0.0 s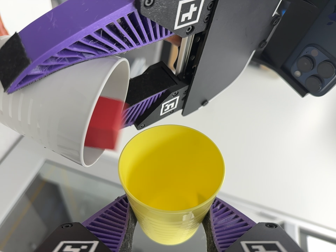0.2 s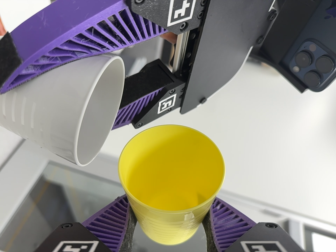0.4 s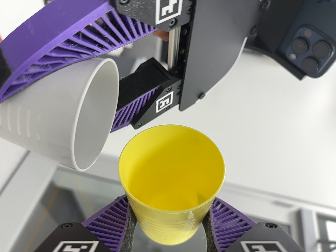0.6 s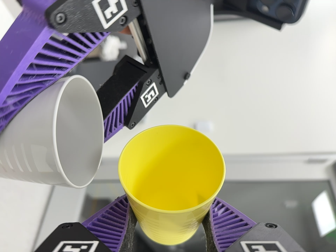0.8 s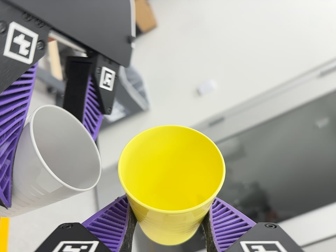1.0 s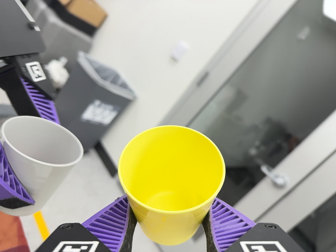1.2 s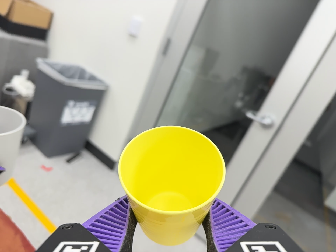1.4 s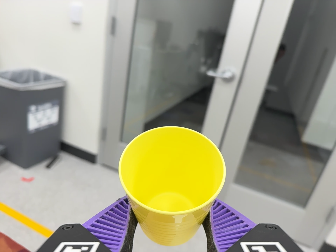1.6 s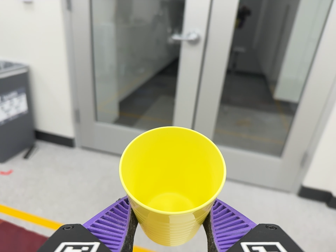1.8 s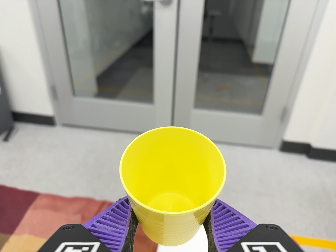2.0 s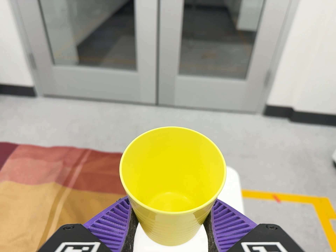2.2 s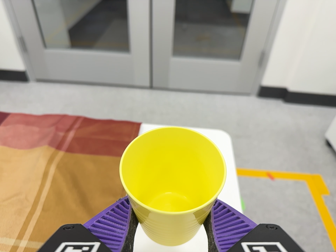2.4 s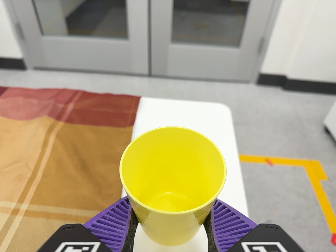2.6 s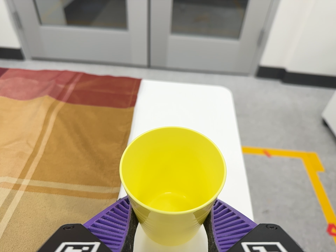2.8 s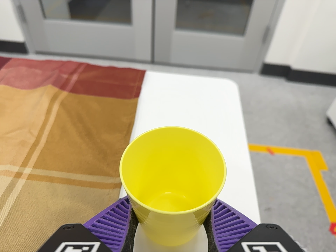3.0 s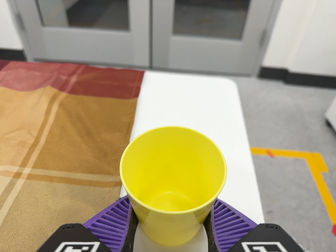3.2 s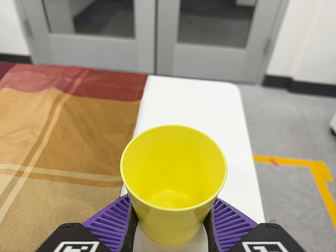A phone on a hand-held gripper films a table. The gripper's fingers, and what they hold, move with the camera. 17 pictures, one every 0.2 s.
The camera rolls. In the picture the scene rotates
counterclockwise.
The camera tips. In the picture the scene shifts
upward.
0.0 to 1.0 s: The camera pans to its left by about 10 degrees. It travels to its right, about 14 cm. Its aim tips toward the bottom of its view by about 10 degrees, and the scene shifts upward. It rolls about its line of sight by about 70 degrees, and the scene rotates counterclockwise.
1.0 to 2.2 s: The camera swings to its right by about 20 degrees, and the scene slides to the left. It travels toward the bottom of its view and to its right, about 32 cm, so close, fixed things drift upward. Its aim tips toward the bottom of its view by about 30 degrees, and the scene shifts upward. It rolls about its line of sight by about 50 degrees, and the scene rotates counterclockwise.
2.2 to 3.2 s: The camera travels toward the bottom of its view, about 8 cm, so close, fixed things drift upward.
The film runs forward here.
